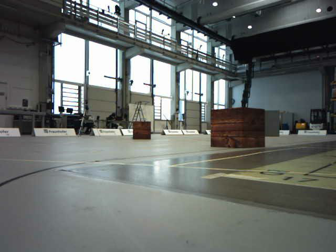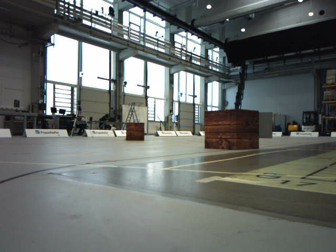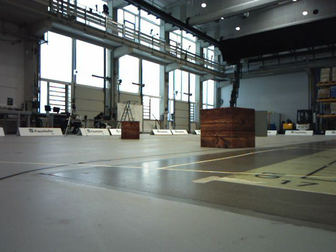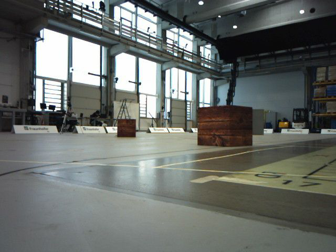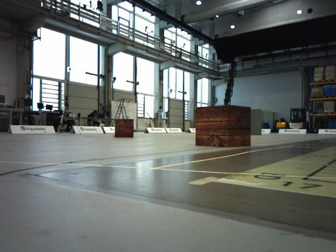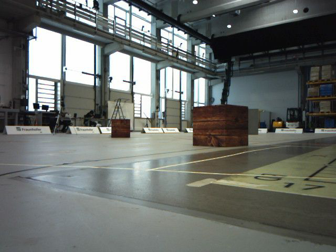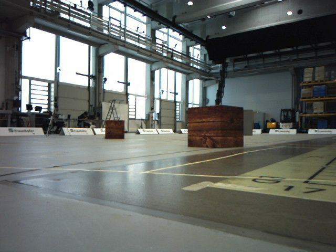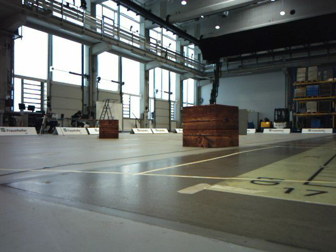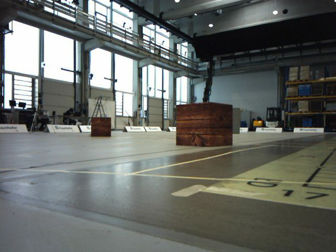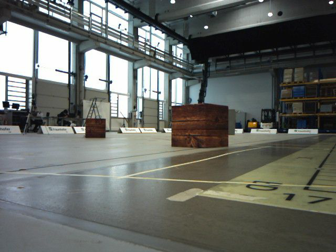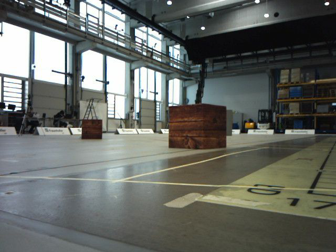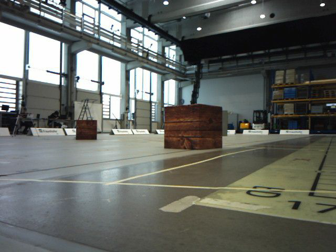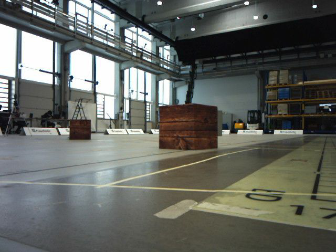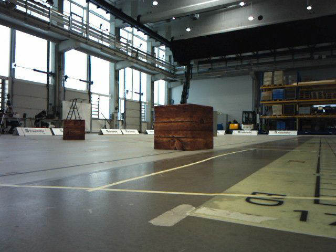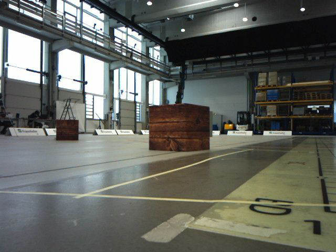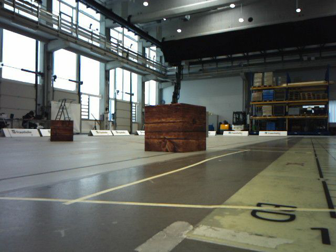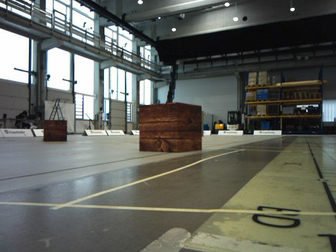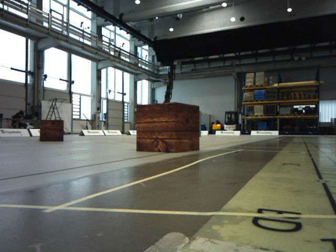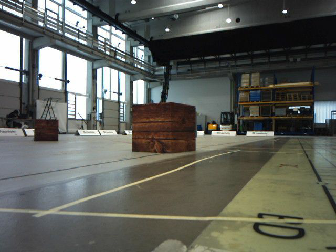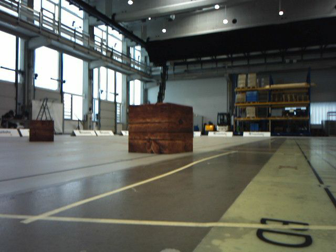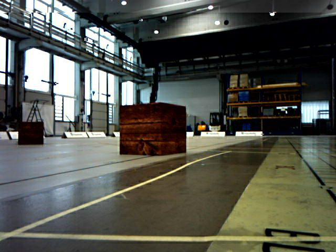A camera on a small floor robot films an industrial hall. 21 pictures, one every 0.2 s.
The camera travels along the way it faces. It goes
forward.
0.0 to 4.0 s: The camera swings to its right by about 20 degrees, and the scene slides to the left. It travels forward, about 0.8 m, so what stands in front looms larger.
The film runs forward here.
